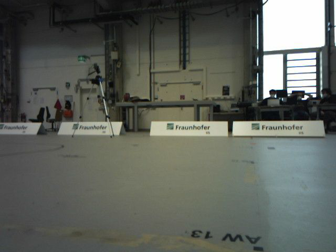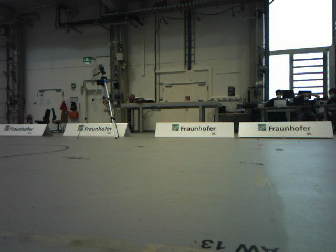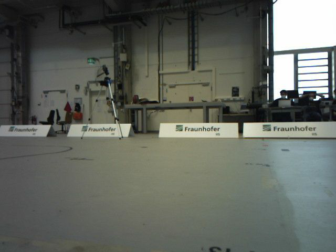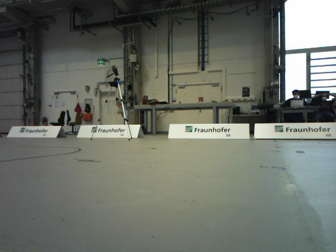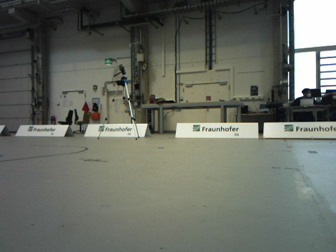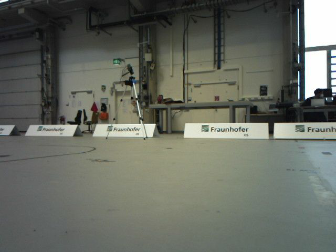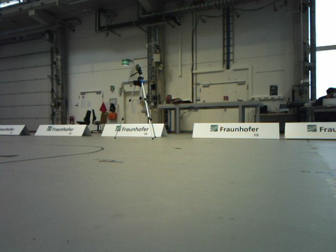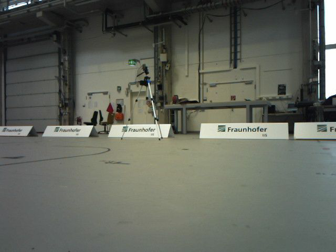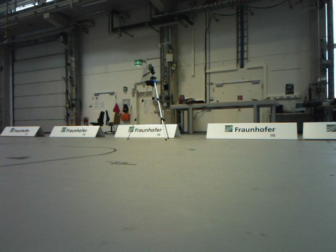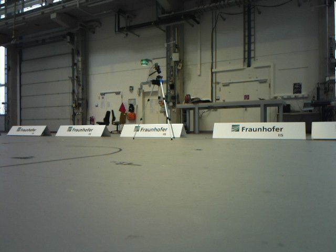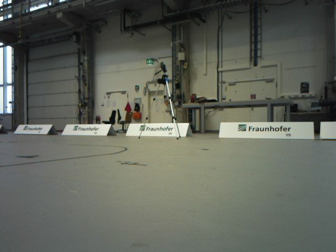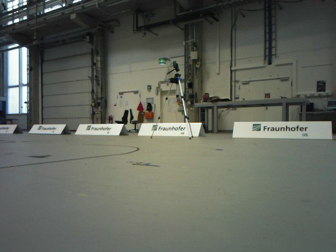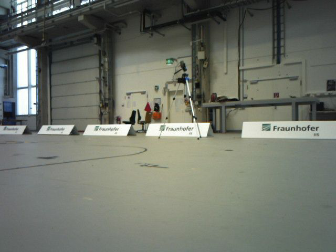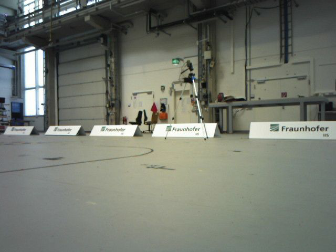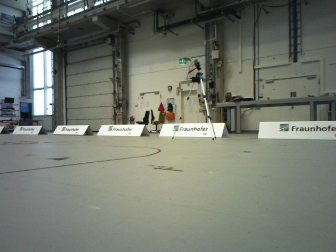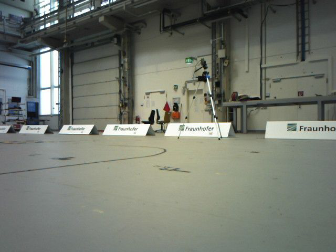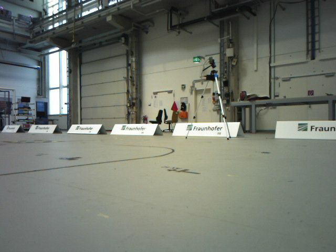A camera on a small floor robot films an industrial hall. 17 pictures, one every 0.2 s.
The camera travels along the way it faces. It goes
forward.
0.0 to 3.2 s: The camera swings to its left by about 25 degrees, and the scene slides to the right. It travels forward, about 0.6 m, so what stands in front looms larger.
The film runs forward here.
